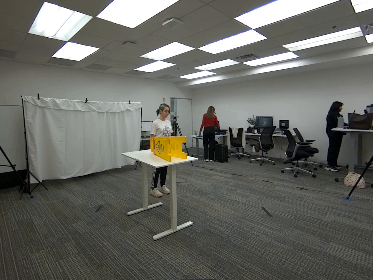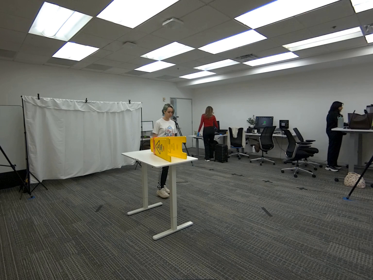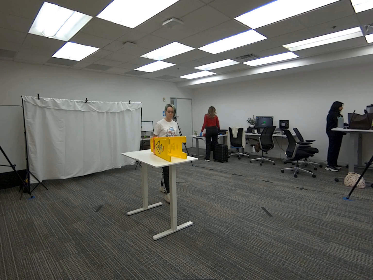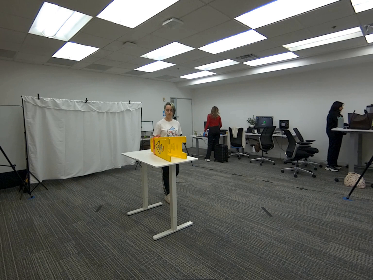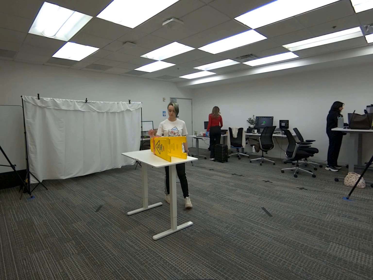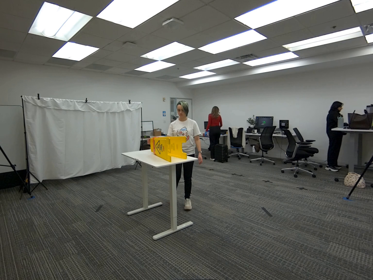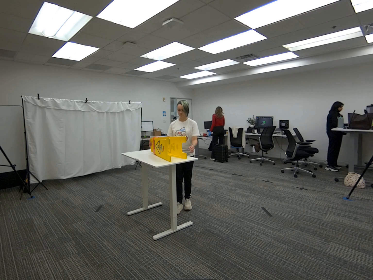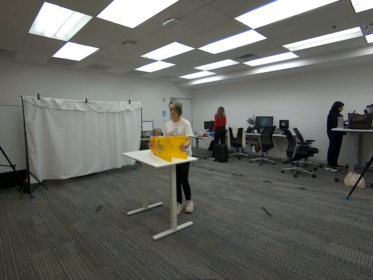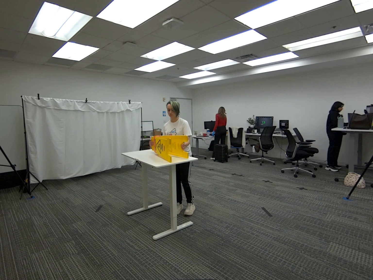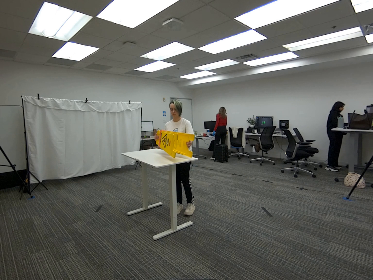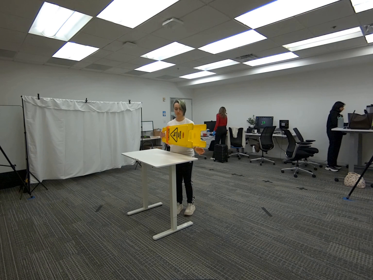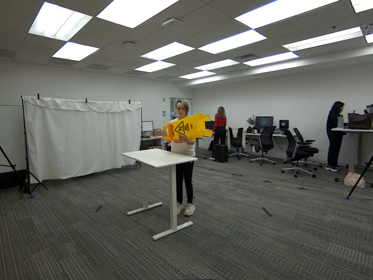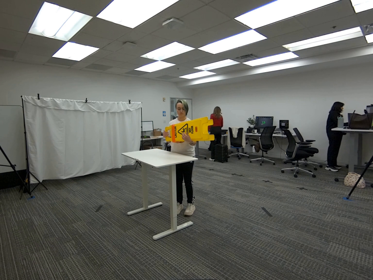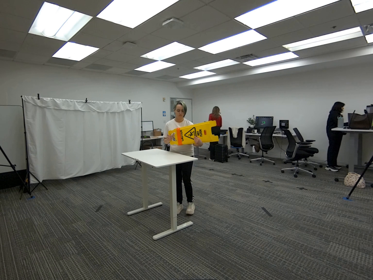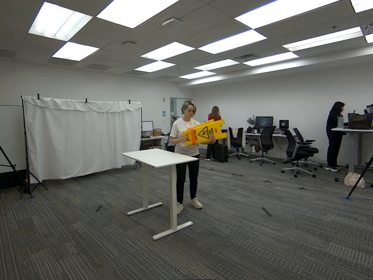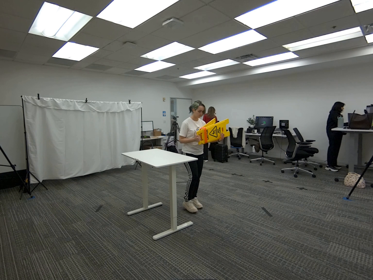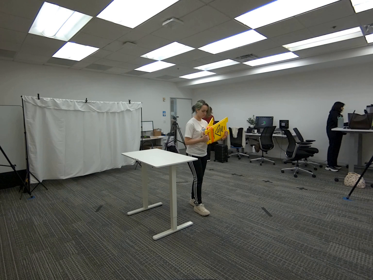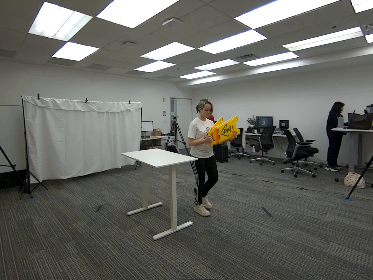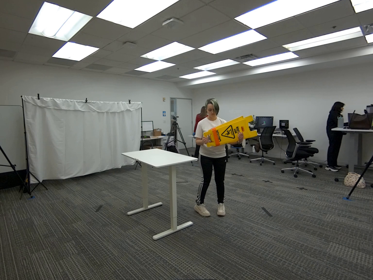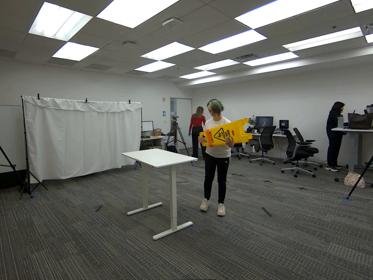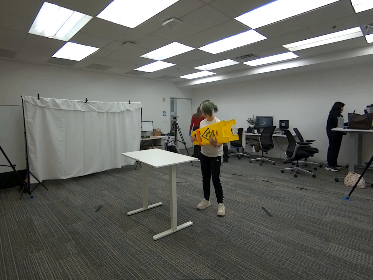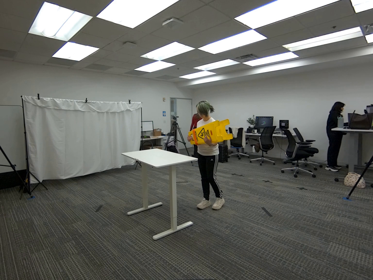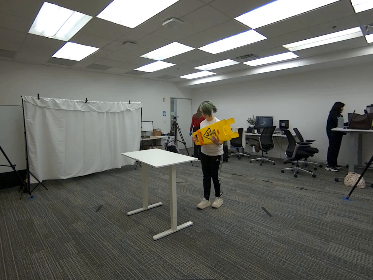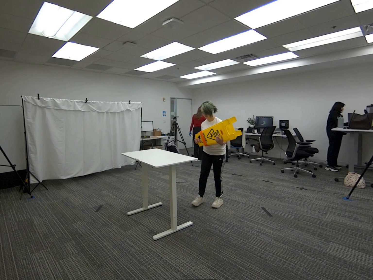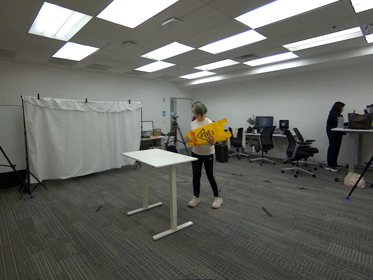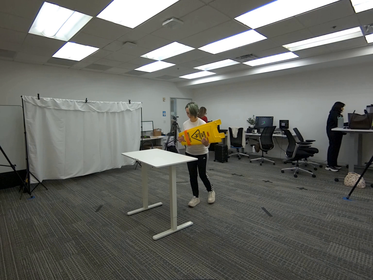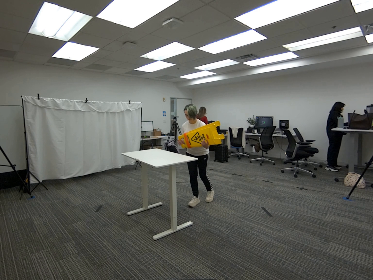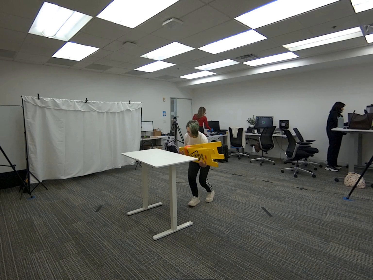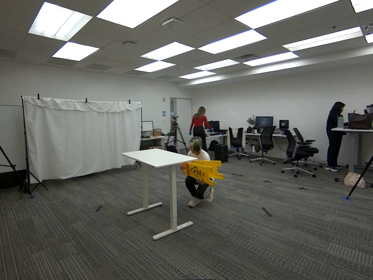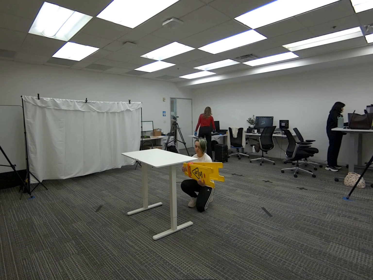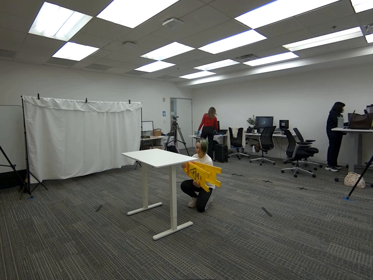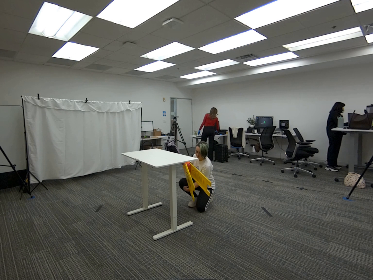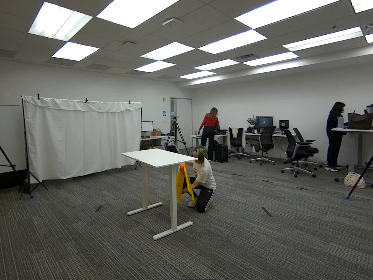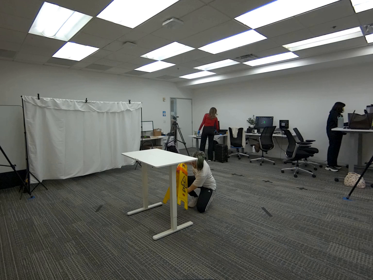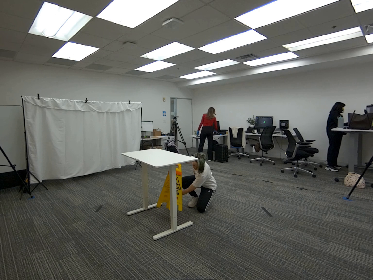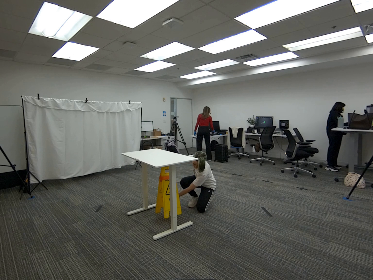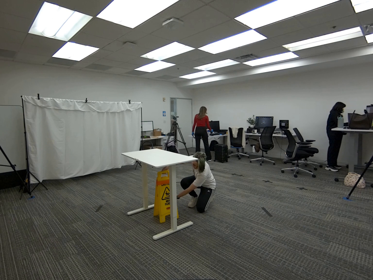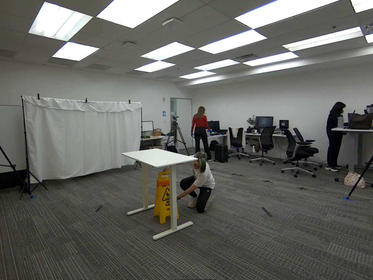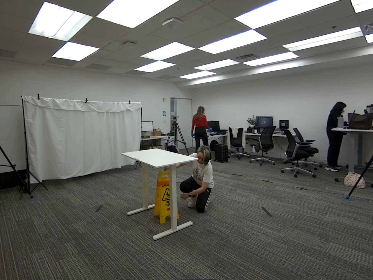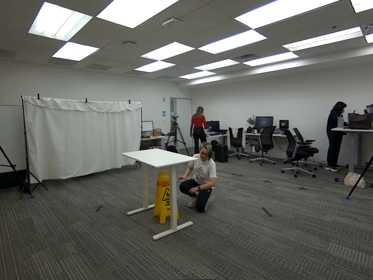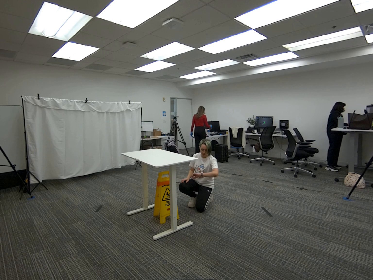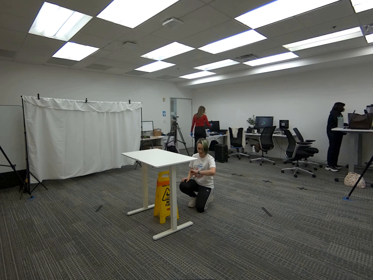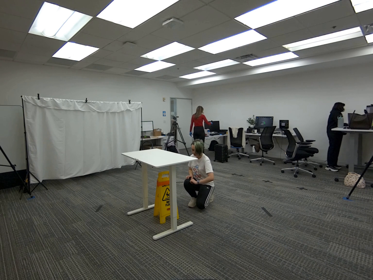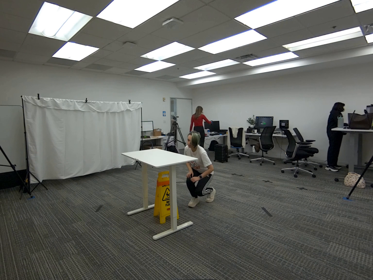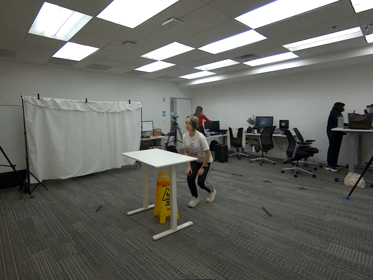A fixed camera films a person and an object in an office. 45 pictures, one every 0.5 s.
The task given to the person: Walk to the wet floor sign lying on its side on the white table and grasp the handle with one hand, using your other hand to support it under your arm. Walk around while holding the sign for at least 10 seconds, then place it under the table.
